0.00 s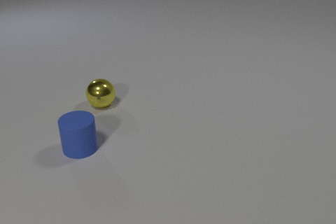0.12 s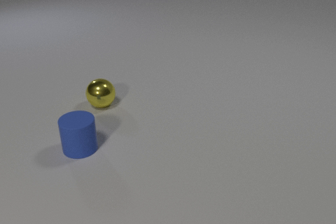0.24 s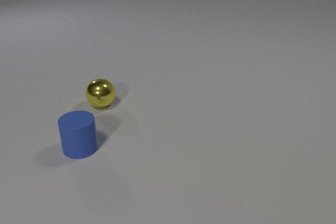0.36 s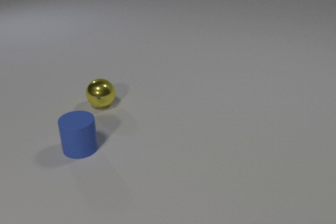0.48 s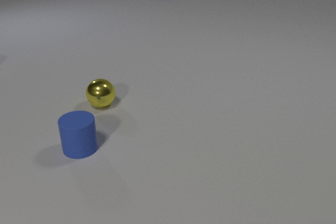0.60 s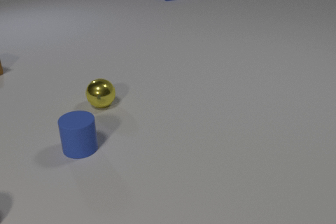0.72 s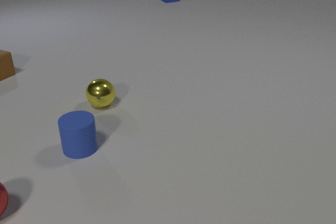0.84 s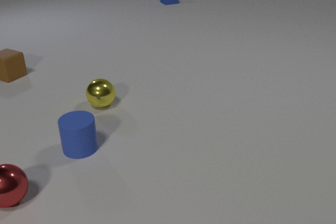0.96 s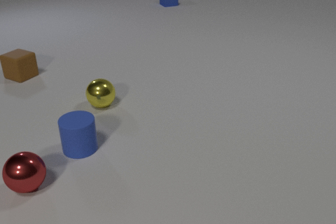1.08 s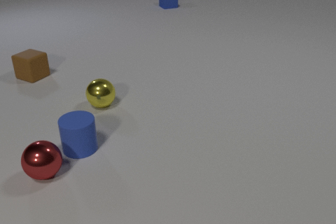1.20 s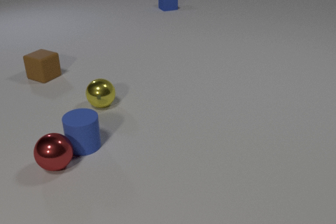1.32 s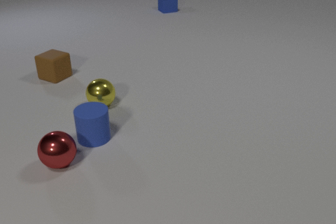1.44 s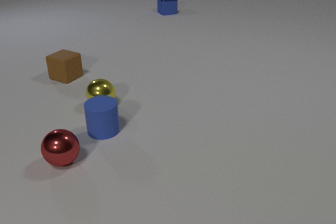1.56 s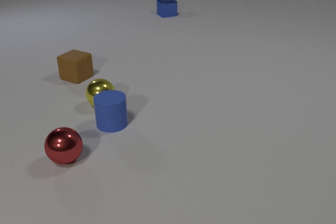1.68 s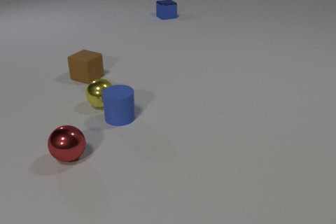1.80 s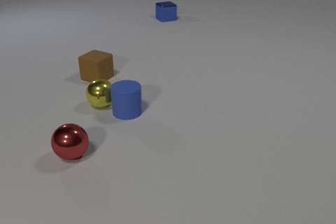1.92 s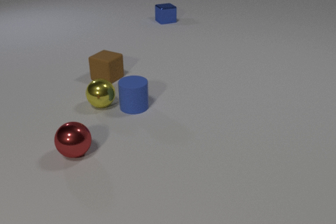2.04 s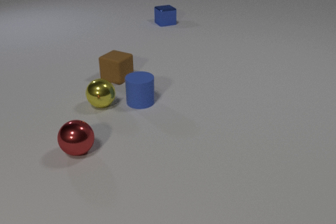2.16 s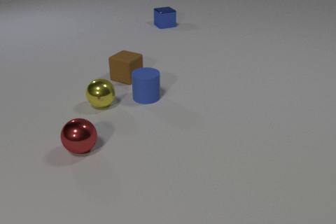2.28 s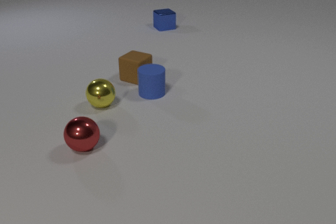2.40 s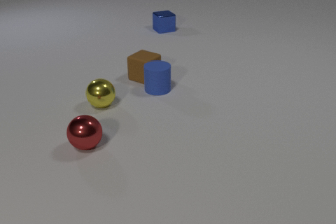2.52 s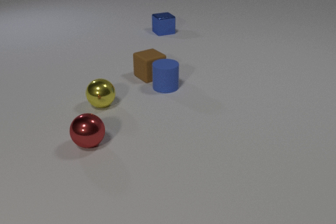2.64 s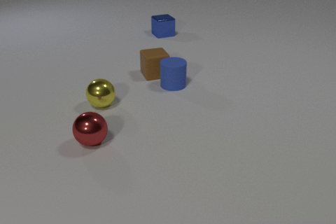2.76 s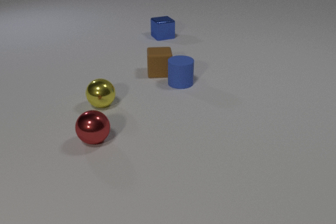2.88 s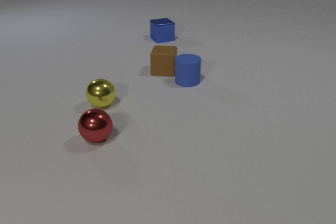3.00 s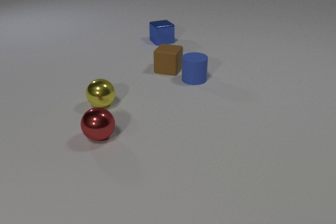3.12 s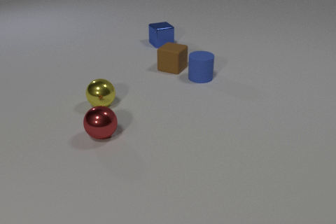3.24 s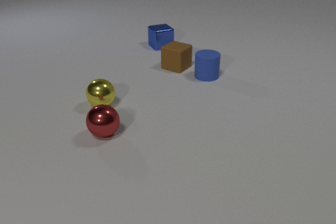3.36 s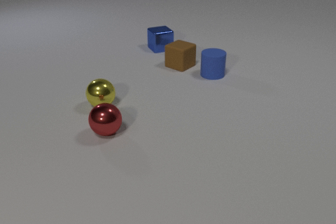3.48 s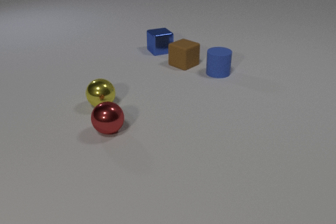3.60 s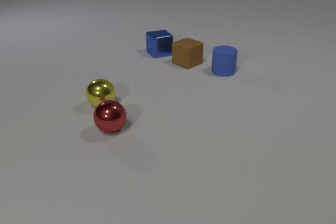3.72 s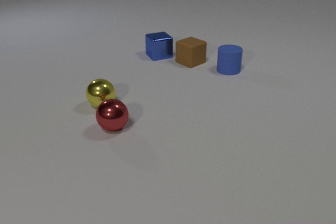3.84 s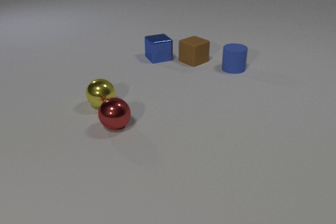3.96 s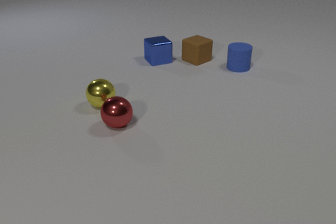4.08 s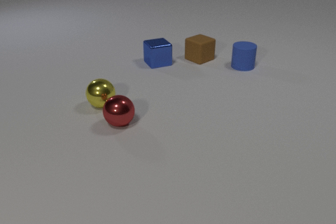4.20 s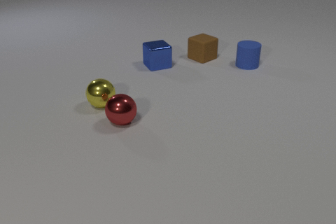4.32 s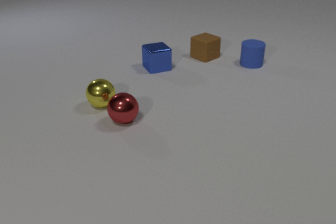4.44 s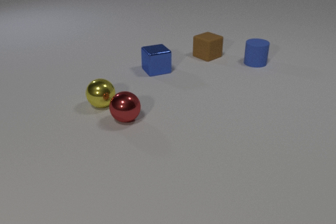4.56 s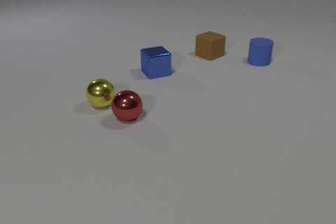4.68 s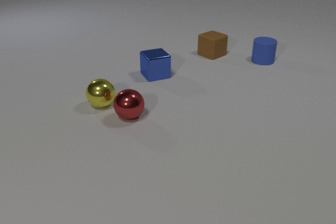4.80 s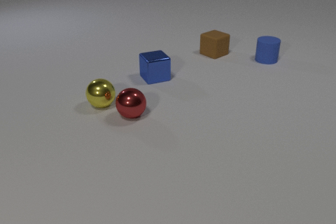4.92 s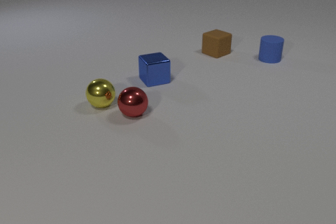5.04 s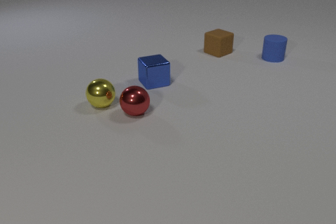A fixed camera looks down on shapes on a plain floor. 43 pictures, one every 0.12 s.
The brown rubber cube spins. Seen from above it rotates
clockwise.
The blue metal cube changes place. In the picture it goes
toward the camera.
0.00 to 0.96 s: The red metal sphere comes in at the left edge, rolls to the right and away from the camera. The blue metal cube comes in at the top edge, slides toward the camera. The brown rubber cube comes in at the left edge, slides to the right and toward the camera.
0.96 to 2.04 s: The red metal sphere rolls to the right and away from the camera. The blue rubber cylinder slides away from the camera and to the right. The blue metal cube slides toward the camera. The brown rubber cube slides to the right. The red metal sphere and the blue rubber cylinder collide.
2.04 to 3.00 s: The red metal sphere rolls to the right and away from the camera. The blue rubber cylinder slides to the right and away from the camera. The blue metal cube slides toward the camera. The brown rubber cube slides to the right, spins clockwise seen from above by about 75 degrees, its near face sliding to the left. The blue rubber cylinder and the brown rubber cube collide.
3.00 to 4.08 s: The red metal sphere rolls away from the camera and to the right. The blue rubber cylinder slides to the right and away from the camera. The blue metal cube slides toward the camera. The brown rubber cube slides to the right and away from the camera, spins so that its near face slides to the left, clockwise seen from above.
4.08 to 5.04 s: The red metal sphere rolls away from the camera and to the right. The blue rubber cylinder slides to the right and away from the camera. The blue metal cube slides toward the camera. The brown rubber cube slides away from the camera and to the right.
How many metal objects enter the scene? 2.
Are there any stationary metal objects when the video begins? yes.
How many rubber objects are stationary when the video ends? 0.
